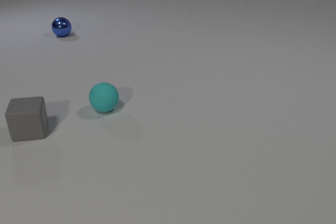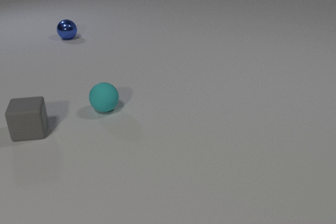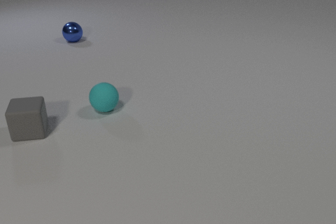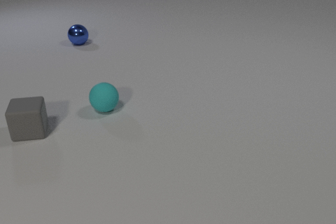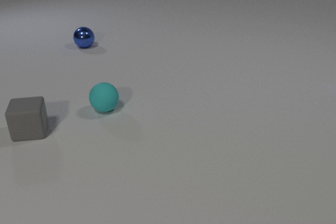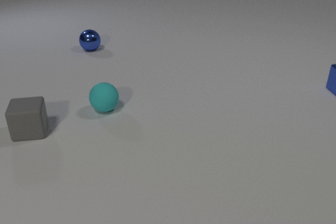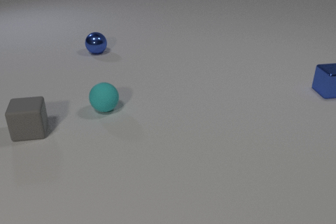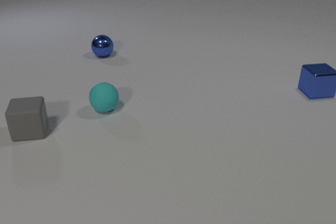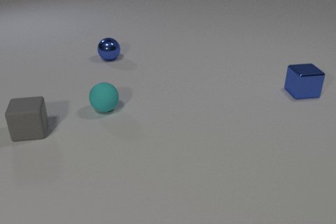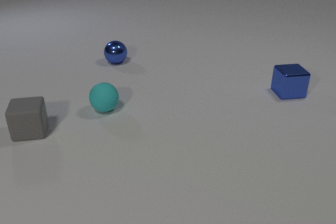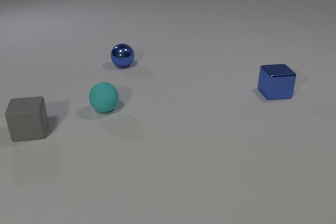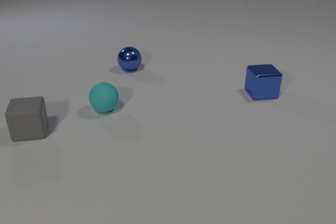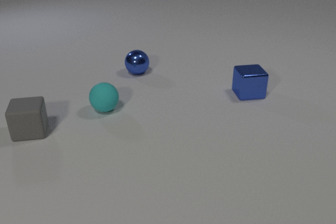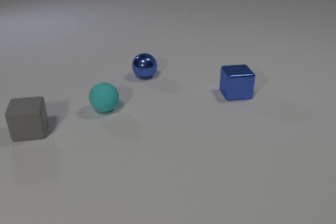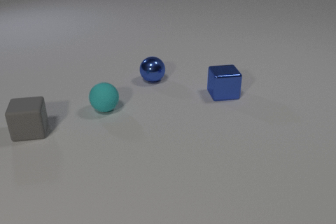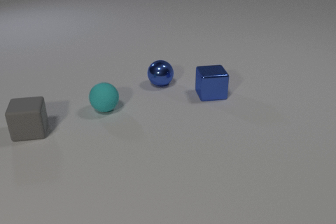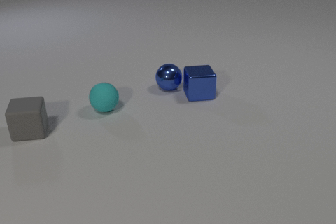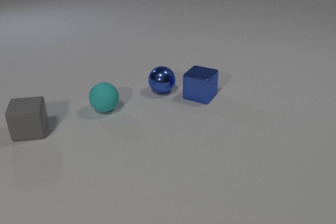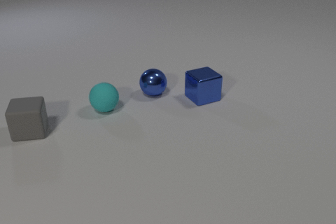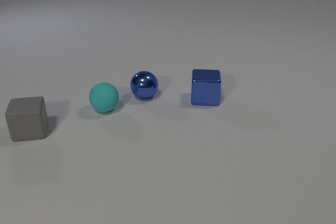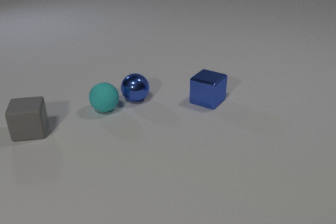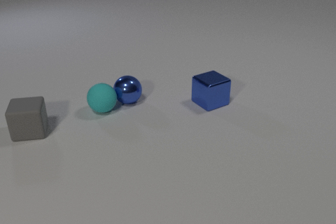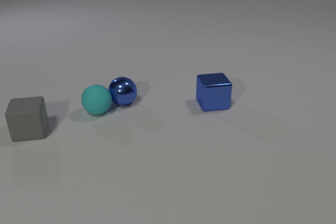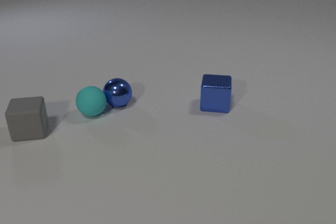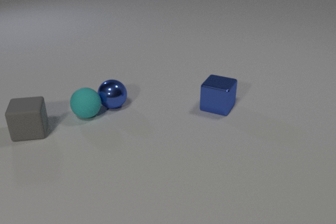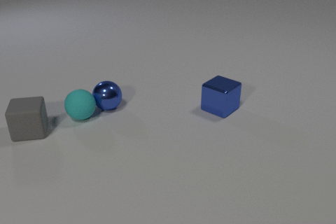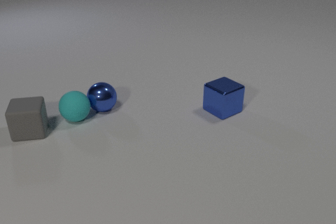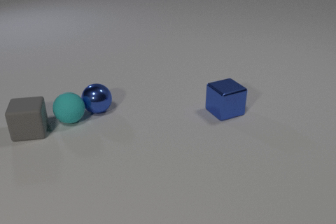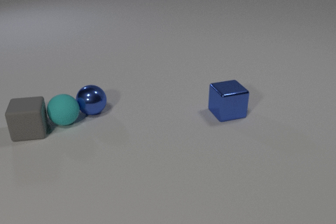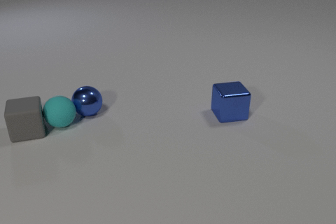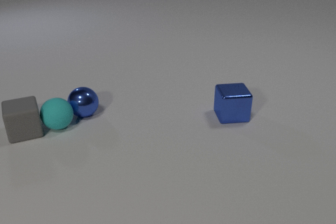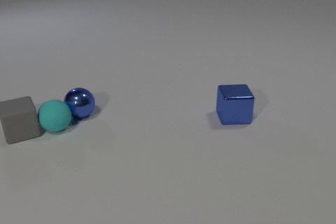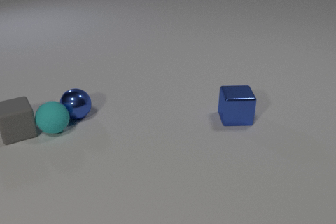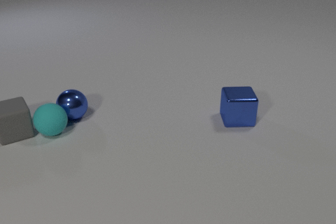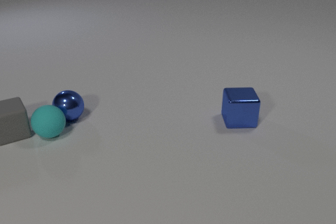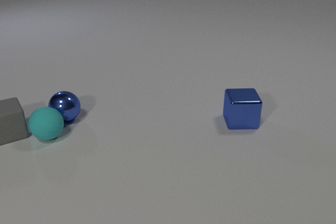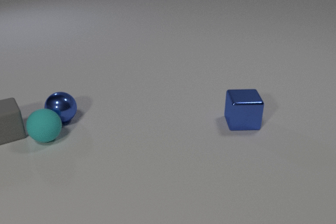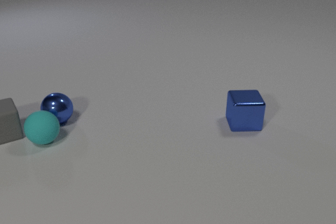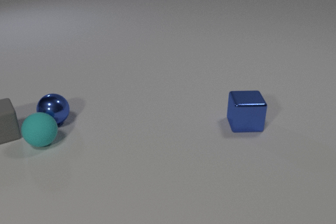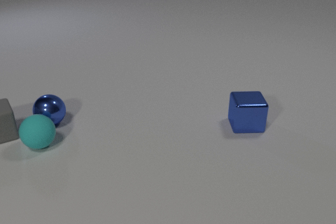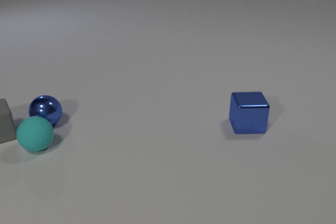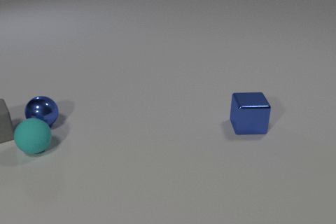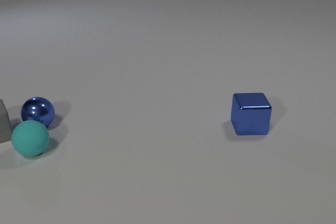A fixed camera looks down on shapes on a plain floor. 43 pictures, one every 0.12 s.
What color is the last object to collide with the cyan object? gray.
How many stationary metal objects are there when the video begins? 0.
What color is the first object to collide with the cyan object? blue.
0.00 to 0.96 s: The blue metal sphere rolls toward the camera and to the right. The blue metal cube comes in at the right edge, slides to the left and toward the camera.
0.96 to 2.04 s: The blue metal sphere rolls toward the camera and to the right. The blue metal cube slides to the left. The blue metal sphere and the blue metal cube collide.
2.04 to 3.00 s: The blue metal sphere rolls to the left and toward the camera. The blue metal cube slides toward the camera and to the right. The cyan rubber sphere rolls to the left and toward the camera. The blue metal sphere and the cyan rubber sphere collide.
3.00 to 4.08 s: The blue metal sphere rolls to the left. The blue metal cube slides toward the camera and to the right. The cyan rubber sphere rolls to the left and toward the camera. The gray rubber cube slides to the left. The cyan rubber sphere and the gray rubber cube collide.
4.08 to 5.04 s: The blue metal sphere rolls to the left. The blue metal cube slides toward the camera and to the right. The cyan rubber sphere rolls toward the camera and to the left. The gray rubber cube slides to the left.
